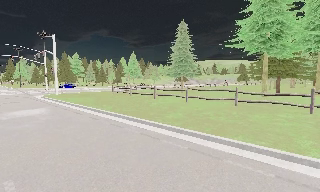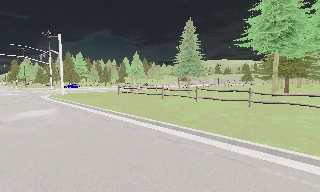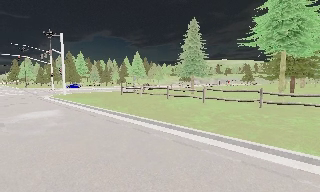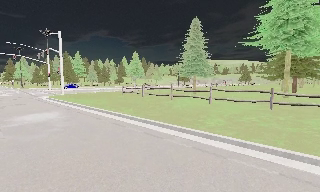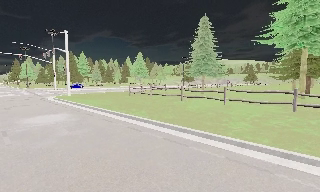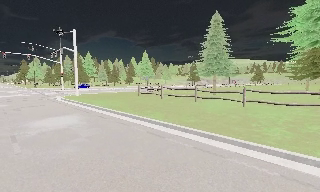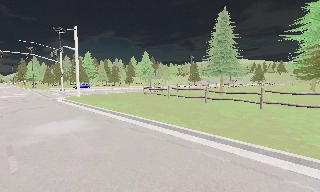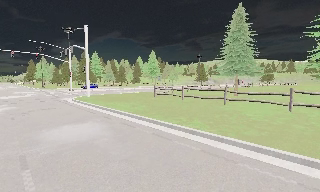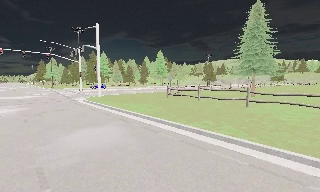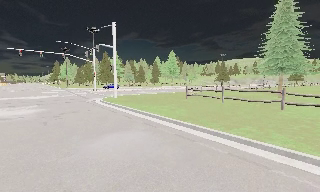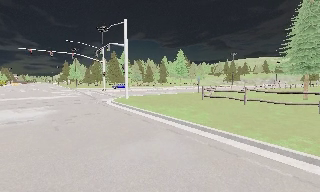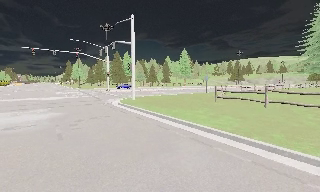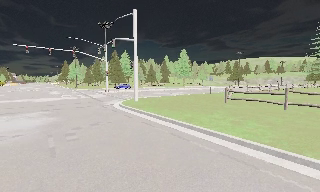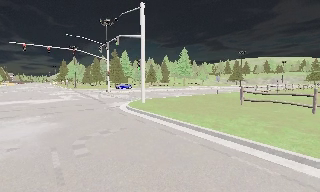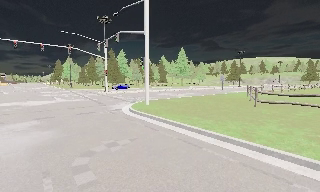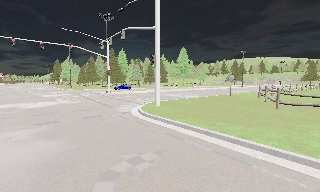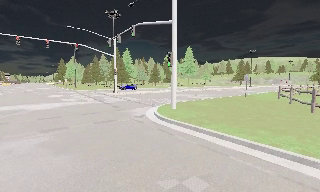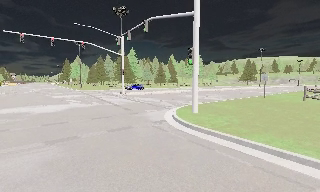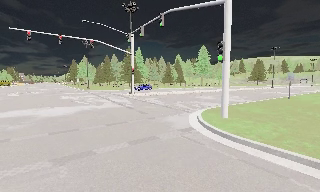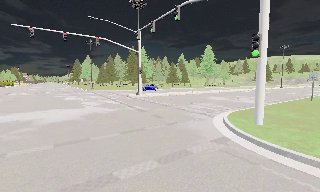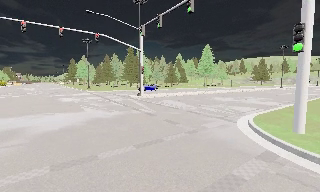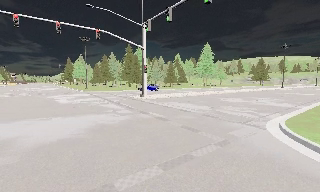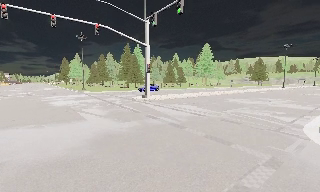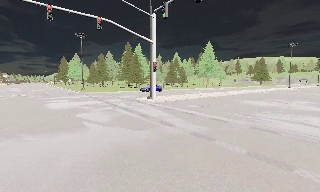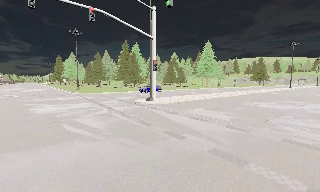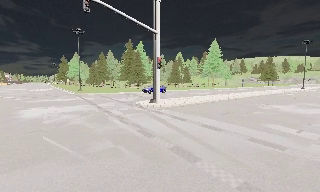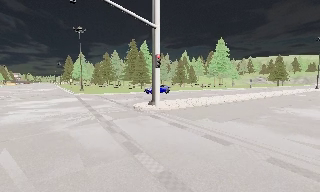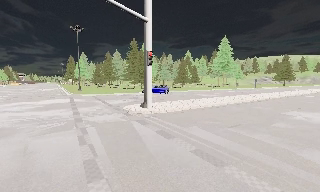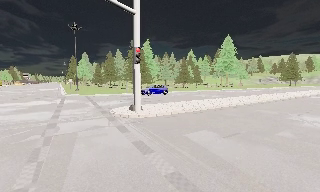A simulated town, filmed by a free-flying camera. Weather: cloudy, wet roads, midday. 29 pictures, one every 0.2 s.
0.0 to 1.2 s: The camera travels to its left and forward, about 5 m, so close, fixed things drift to the right. It gains speed.
1.2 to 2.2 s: The camera swings to its left by about 10 degrees, and the scene slides to the right. It travels forward and to its left, about 6 m, so what stands in front looms larger.
2.2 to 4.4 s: The camera travels forward and to its left, about 15 m, so what stands in front looms larger.
4.4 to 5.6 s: The camera travels forward, about 8 m, so what stands in front looms larger.
The film runs forward here.
